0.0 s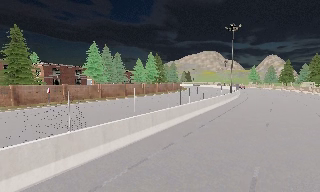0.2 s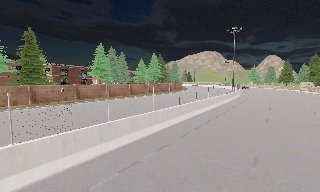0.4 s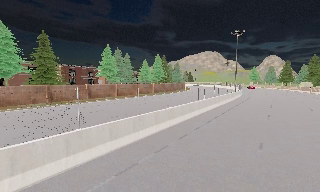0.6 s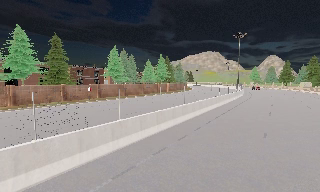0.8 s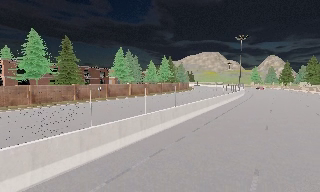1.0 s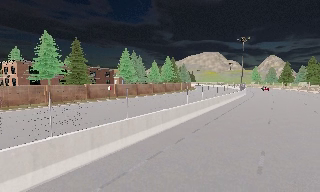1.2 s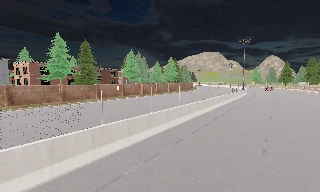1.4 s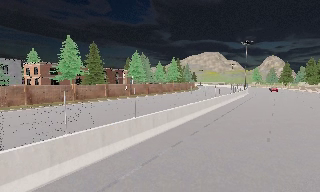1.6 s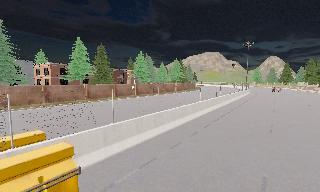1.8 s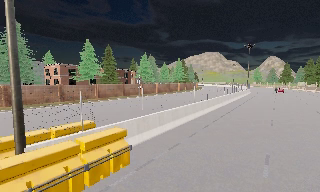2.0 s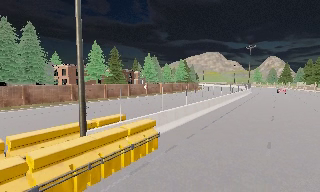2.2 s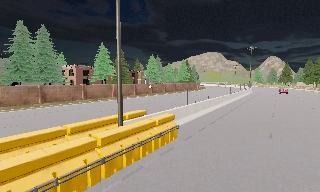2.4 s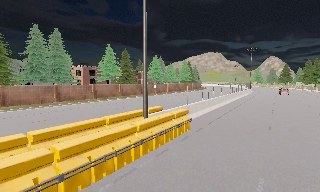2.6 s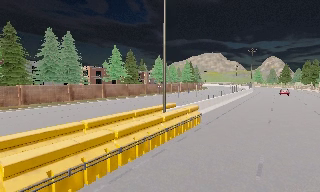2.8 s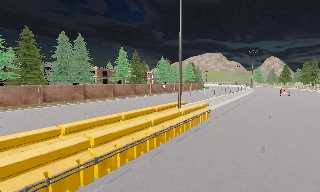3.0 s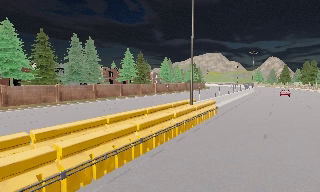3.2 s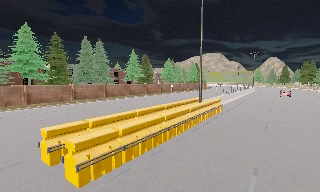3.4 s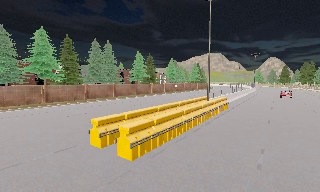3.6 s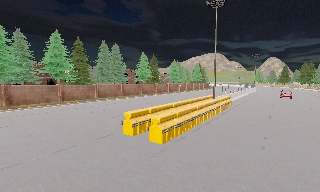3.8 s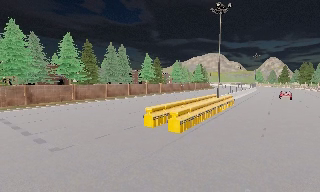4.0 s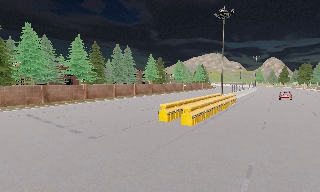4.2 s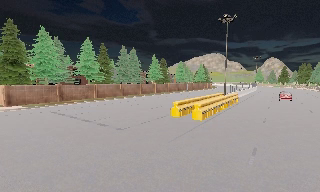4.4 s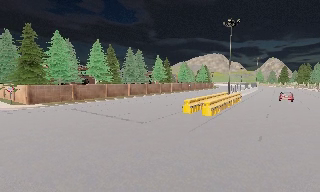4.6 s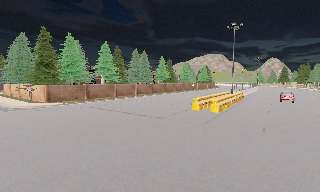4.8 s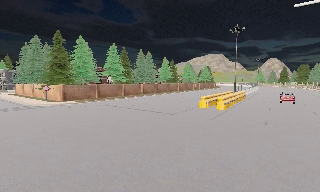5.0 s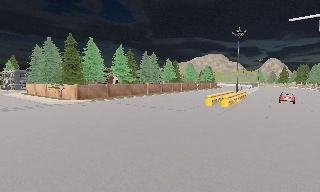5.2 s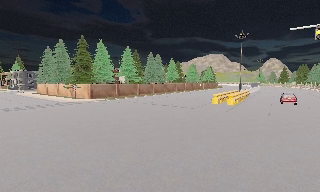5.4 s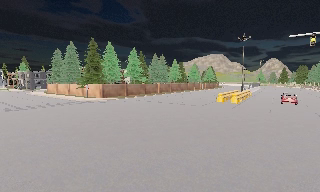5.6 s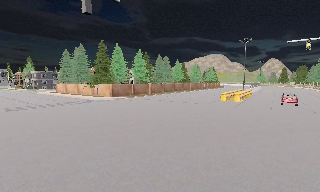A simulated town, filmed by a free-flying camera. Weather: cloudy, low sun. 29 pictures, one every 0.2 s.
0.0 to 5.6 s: The camera travels backward and to its left, about 55 m, so what stands in front gets smaller.
The film runs backward here.
